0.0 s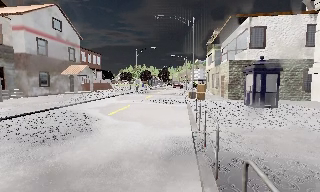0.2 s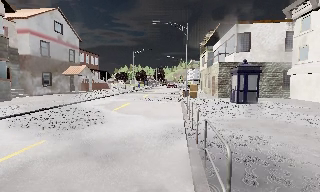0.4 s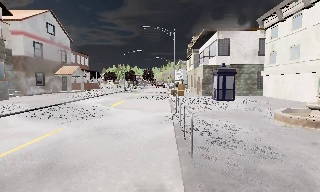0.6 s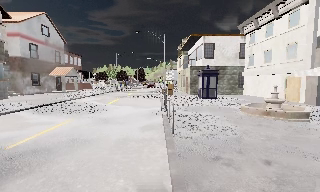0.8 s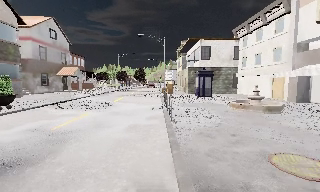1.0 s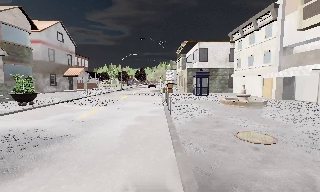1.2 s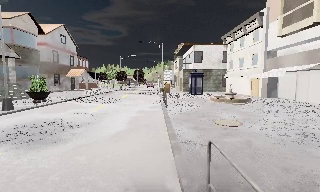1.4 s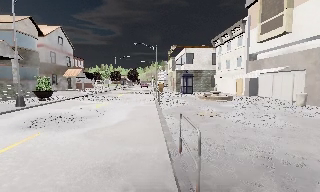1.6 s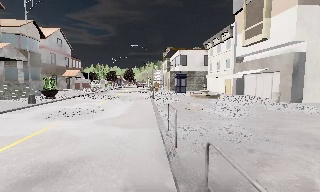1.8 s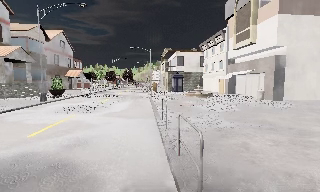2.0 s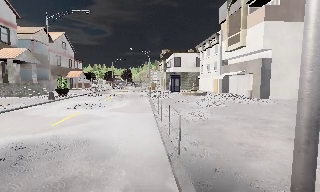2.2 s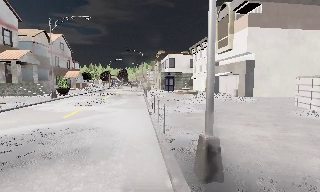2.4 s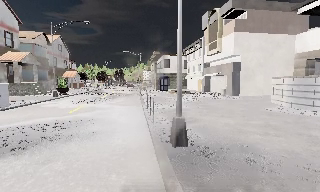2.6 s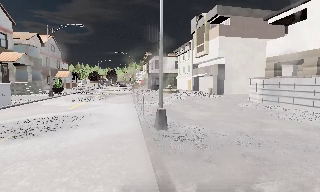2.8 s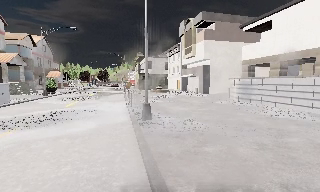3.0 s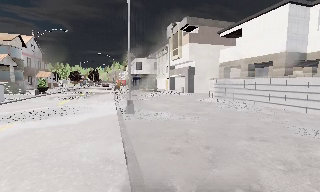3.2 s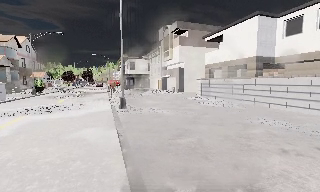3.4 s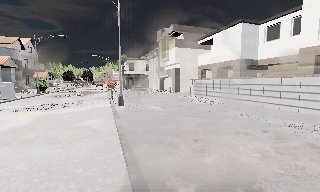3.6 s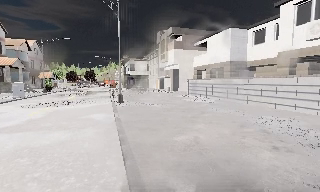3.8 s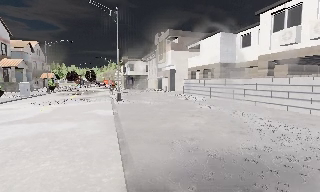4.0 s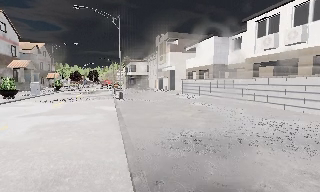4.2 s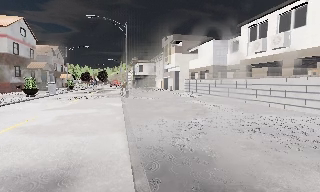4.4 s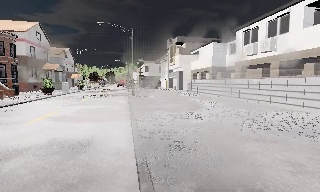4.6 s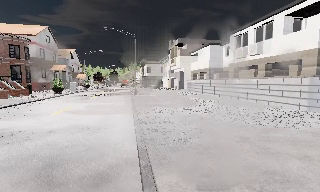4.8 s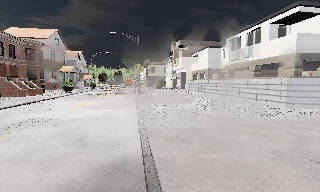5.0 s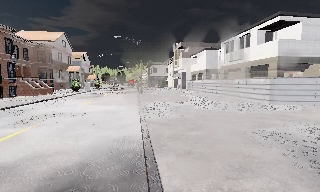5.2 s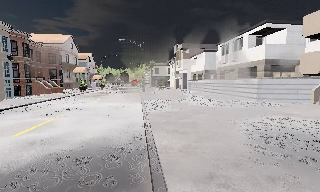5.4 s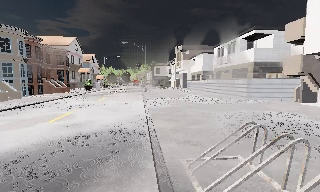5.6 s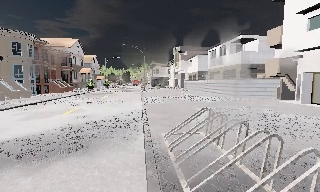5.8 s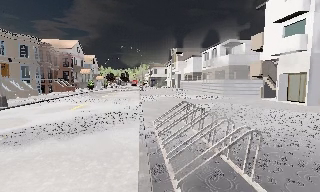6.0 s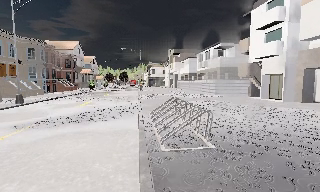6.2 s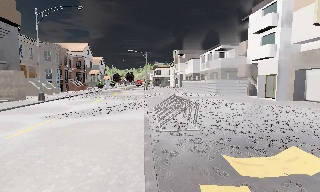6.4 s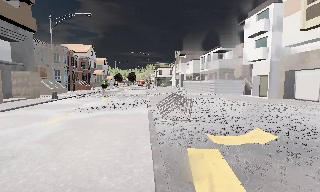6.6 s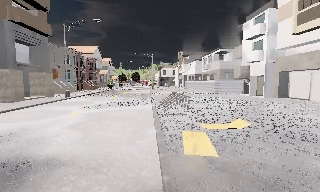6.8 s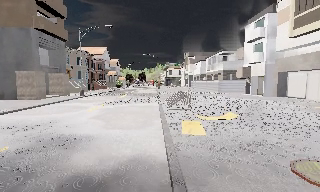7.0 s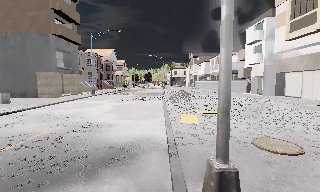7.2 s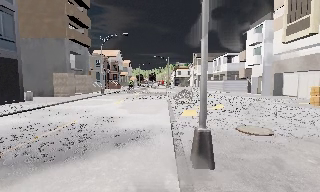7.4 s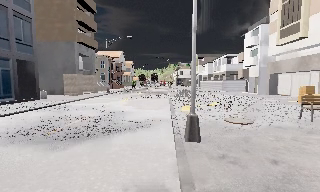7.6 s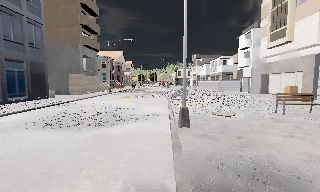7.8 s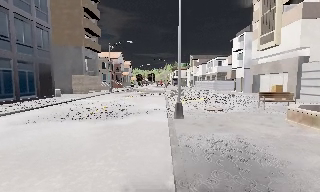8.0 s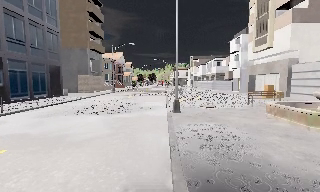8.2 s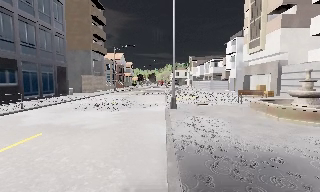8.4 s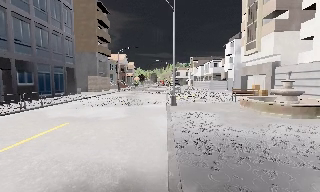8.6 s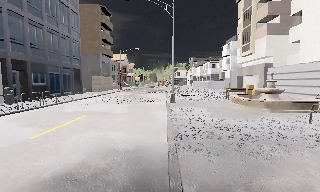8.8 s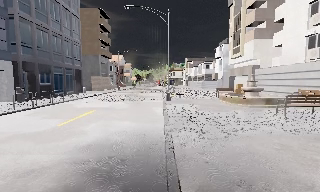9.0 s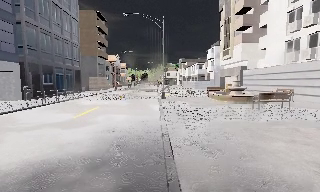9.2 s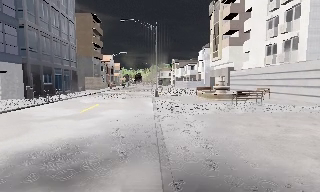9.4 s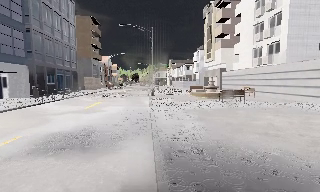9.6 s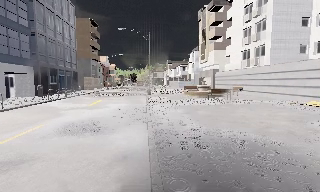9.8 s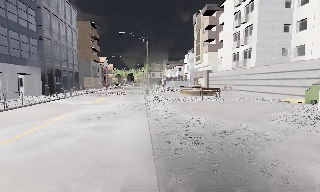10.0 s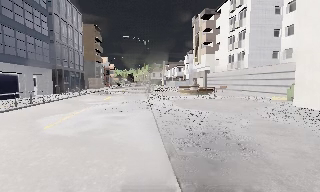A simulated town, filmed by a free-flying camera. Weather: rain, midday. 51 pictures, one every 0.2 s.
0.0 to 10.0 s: The scene slides to the left, as the camera pans about 15 degrees to its right. It travels backward, about 75 m, so what stands in front gets smaller.
The film runs backward here.
